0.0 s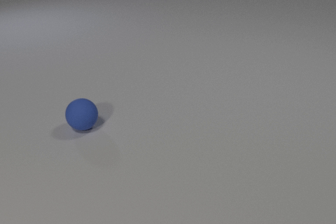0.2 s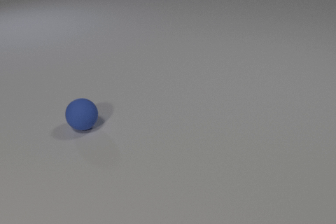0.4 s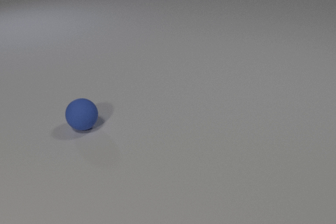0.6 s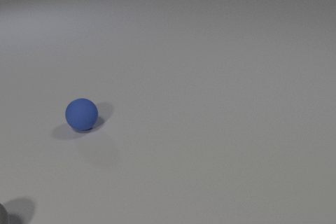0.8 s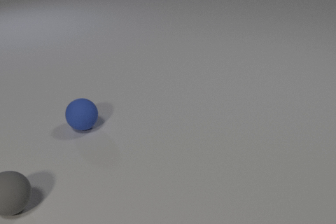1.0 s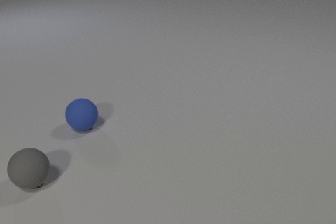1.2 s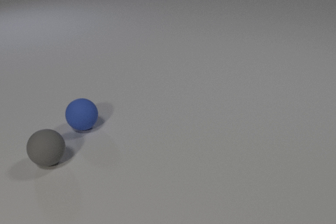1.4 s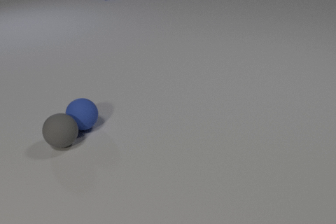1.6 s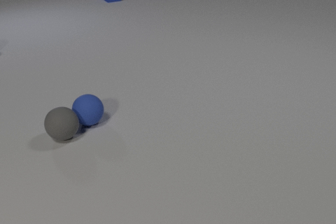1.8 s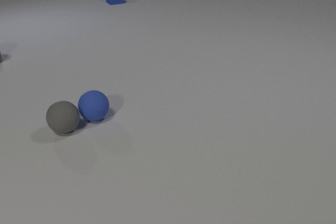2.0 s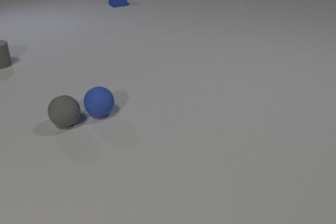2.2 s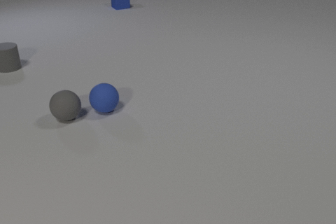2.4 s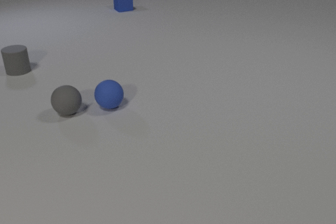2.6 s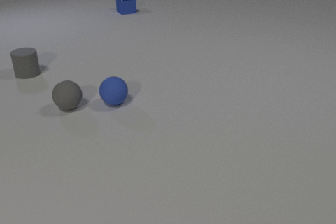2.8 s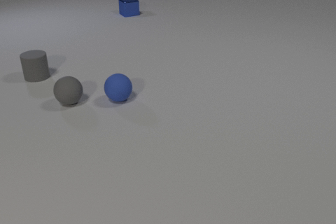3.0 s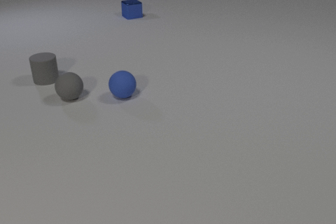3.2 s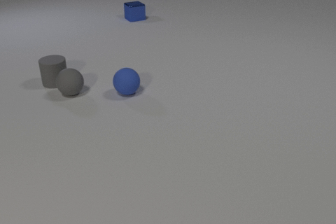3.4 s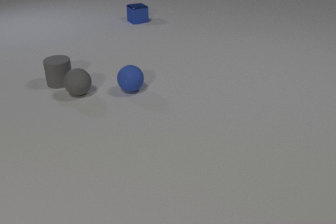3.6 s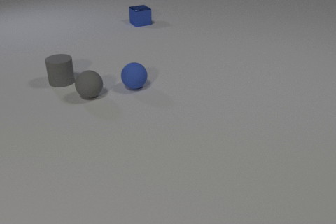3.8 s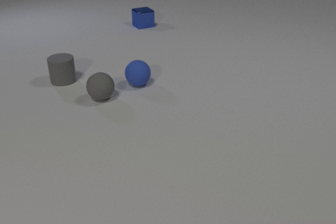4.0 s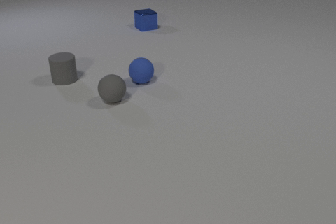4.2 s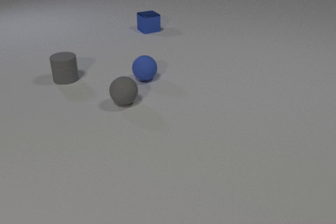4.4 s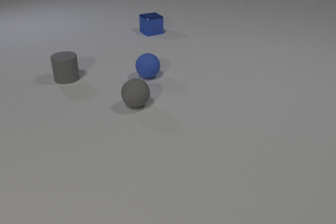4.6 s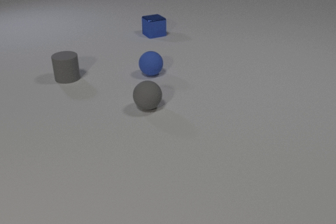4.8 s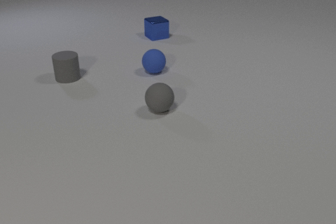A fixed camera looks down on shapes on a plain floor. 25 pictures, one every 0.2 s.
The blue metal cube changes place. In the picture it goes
toward the camera.
The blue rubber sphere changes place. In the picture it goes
away from the camera.
0.0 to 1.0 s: The gray rubber sphere comes in at the left edge, rolls away from the camera and to the right.
1.0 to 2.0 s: The gray rubber sphere rolls away from the camera. The blue rubber sphere rolls away from the camera and to the right. The blue metal cube comes in at the top edge, slides toward the camera. The gray rubber cylinder comes in at the left edge, slides toward the camera and to the right. The gray rubber sphere and the blue rubber sphere collide.
2.0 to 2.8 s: The gray rubber sphere rolls away from the camera. The blue rubber sphere rolls away from the camera and to the right. The blue metal cube slides toward the camera. The gray rubber cylinder slides toward the camera and to the right.
2.8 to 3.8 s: The gray rubber sphere rolls to the right. The blue rubber sphere rolls away from the camera and to the right. The blue metal cube slides toward the camera. The gray rubber cylinder slides to the right and toward the camera. The gray rubber sphere and the gray rubber cylinder collide.
3.8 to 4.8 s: The gray rubber sphere rolls to the right and toward the camera. The blue rubber sphere rolls away from the camera and to the right. The blue metal cube slides toward the camera. The gray rubber cylinder slides away from the camera.
What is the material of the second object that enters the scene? metal.
What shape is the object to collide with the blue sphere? sphere.
What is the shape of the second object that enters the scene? cube.
